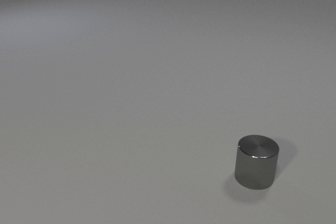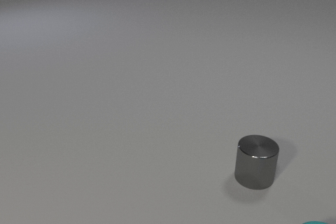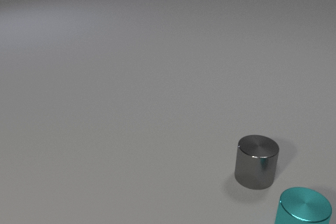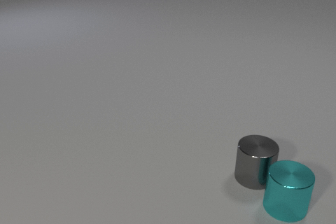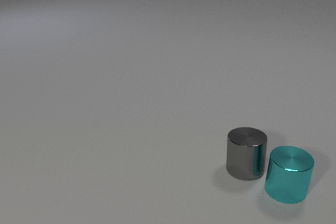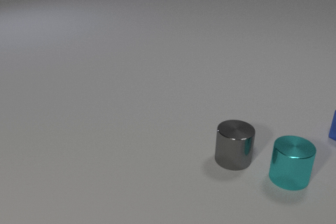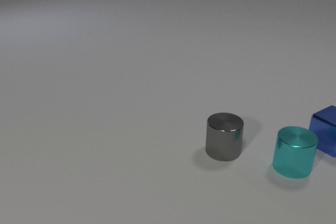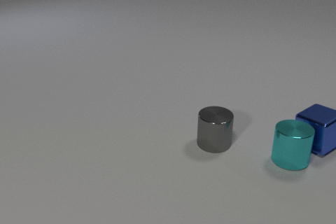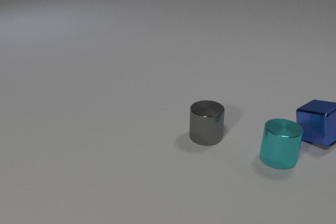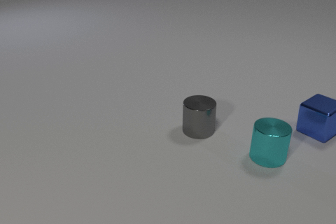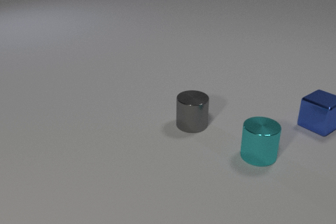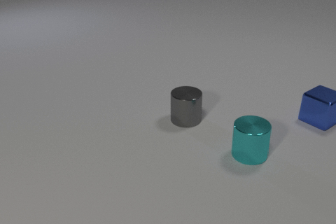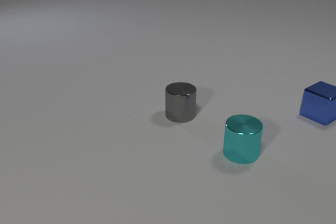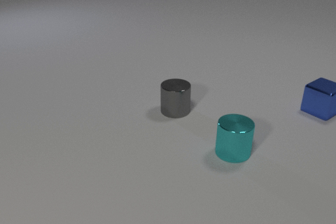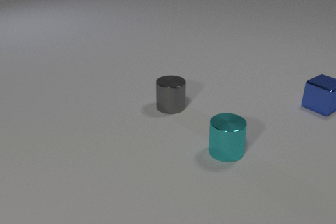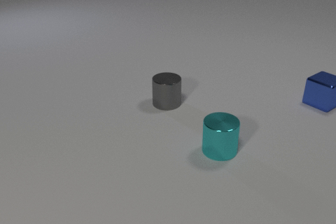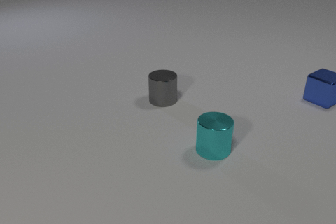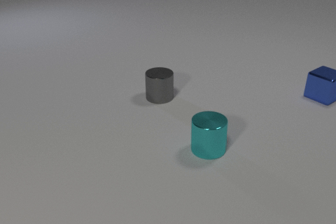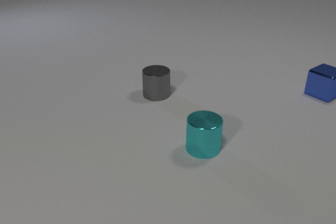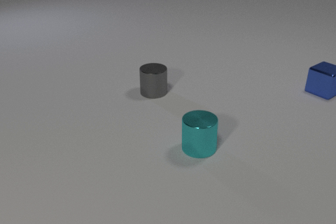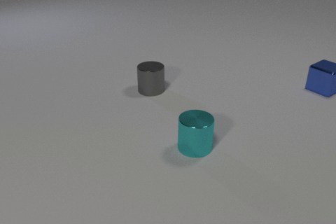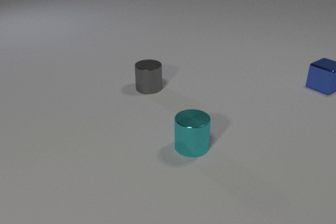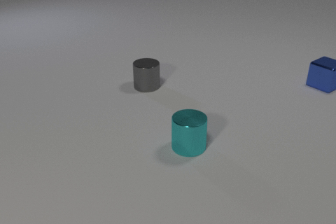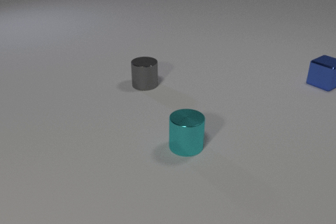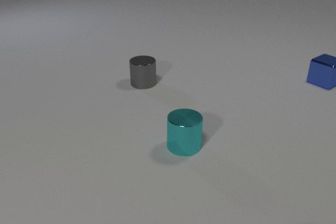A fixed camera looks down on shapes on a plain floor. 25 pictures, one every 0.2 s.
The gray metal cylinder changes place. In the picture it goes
away from the camera.
0.0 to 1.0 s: The cyan metal cylinder comes in at the bottom edge, slides away from the camera. The gray metal cylinder slides away from the camera and to the left. The blue metal cube comes in at the right edge. The cyan metal cylinder and the gray metal cylinder collide.
1.0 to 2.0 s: The cyan metal cylinder slides to the left and away from the camera. The gray metal cylinder slides away from the camera and to the left. The blue metal cube slides to the left and away from the camera. The cyan metal cylinder and the blue metal cube collide.
2.0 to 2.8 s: The cyan metal cylinder slides to the left. The gray metal cylinder slides away from the camera and to the left. The blue metal cube slides away from the camera.
2.8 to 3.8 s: The cyan metal cylinder slides to the left. The gray metal cylinder slides away from the camera and to the left. The blue metal cube slides away from the camera.
3.8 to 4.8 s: The cyan metal cylinder slides to the left. The gray metal cylinder slides away from the camera and to the left. The blue metal cube slides away from the camera.
What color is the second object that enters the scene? blue.
How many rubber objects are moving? 0.
What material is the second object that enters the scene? metal.
